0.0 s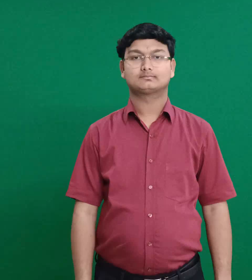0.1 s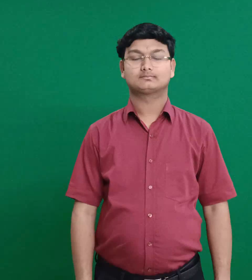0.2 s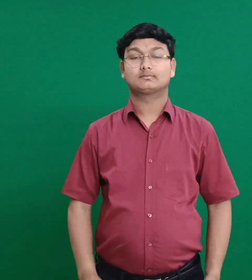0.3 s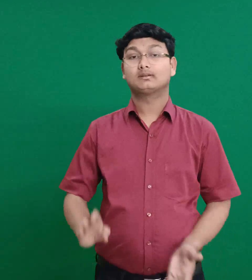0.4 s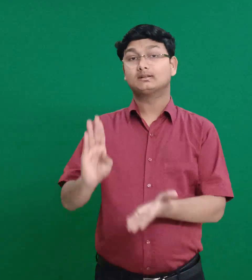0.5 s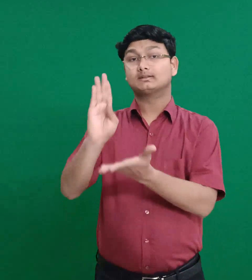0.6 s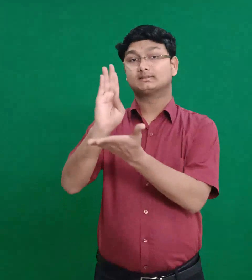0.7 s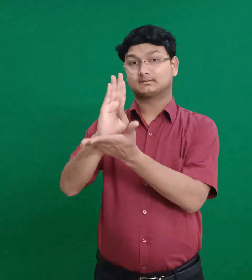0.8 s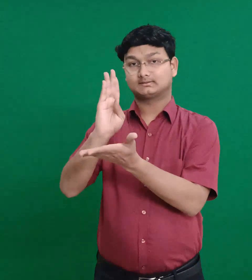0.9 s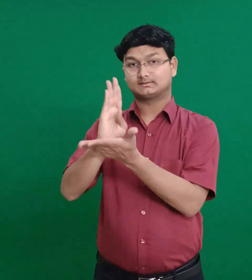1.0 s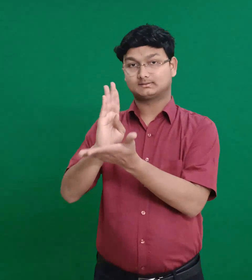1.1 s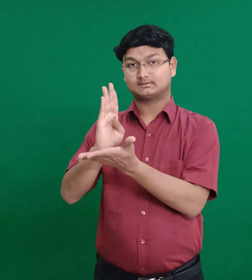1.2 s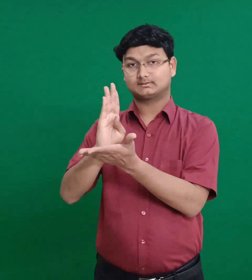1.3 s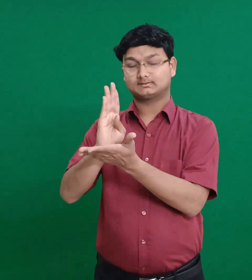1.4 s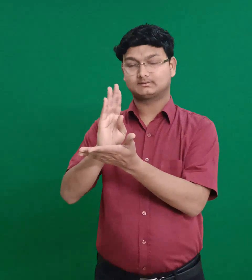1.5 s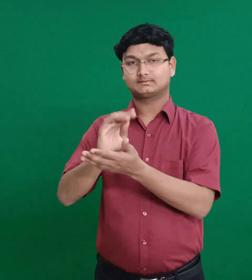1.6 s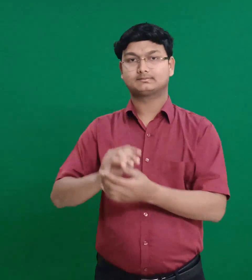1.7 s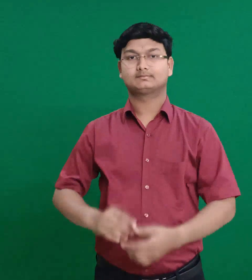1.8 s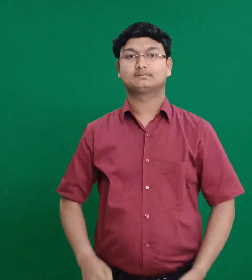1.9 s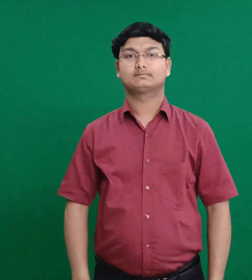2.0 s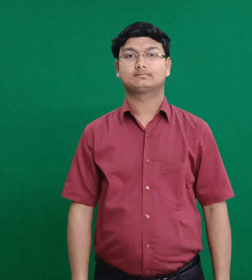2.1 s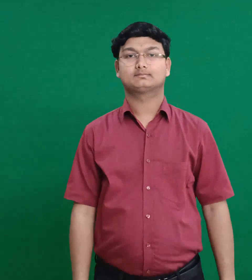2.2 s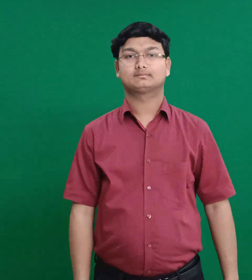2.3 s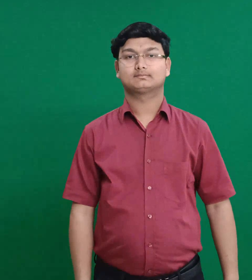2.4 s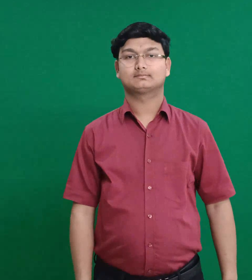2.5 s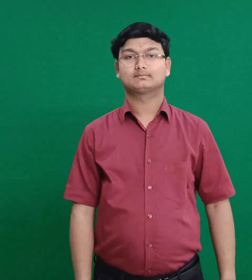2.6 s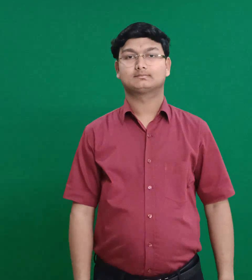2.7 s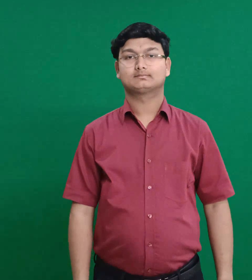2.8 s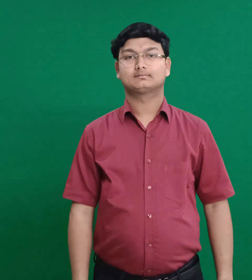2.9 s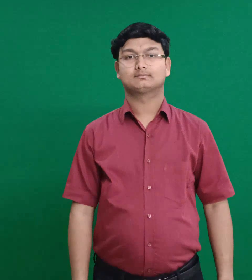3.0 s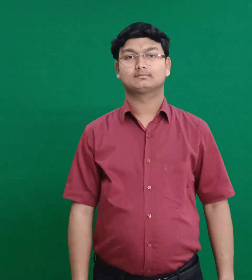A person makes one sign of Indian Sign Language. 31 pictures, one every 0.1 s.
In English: beersheba
